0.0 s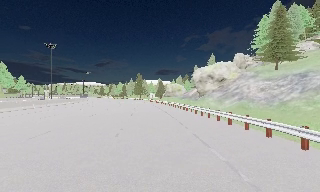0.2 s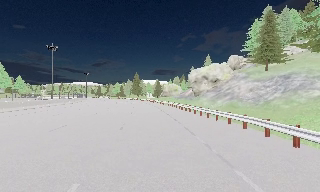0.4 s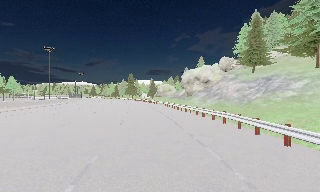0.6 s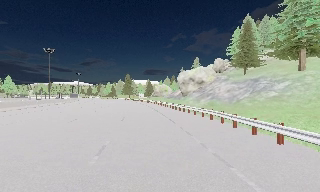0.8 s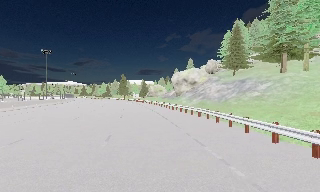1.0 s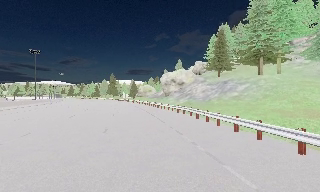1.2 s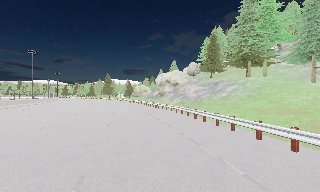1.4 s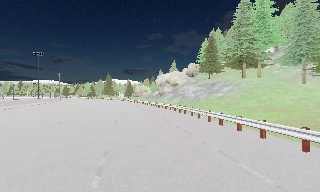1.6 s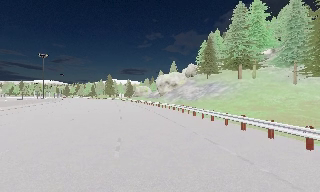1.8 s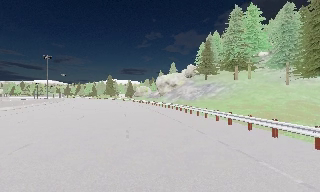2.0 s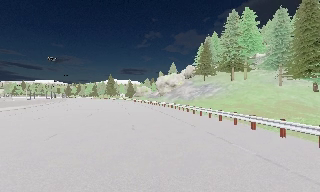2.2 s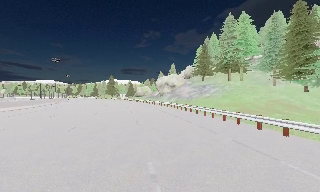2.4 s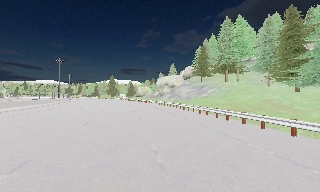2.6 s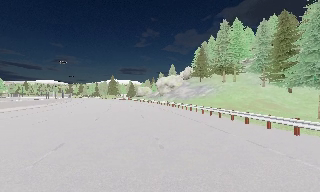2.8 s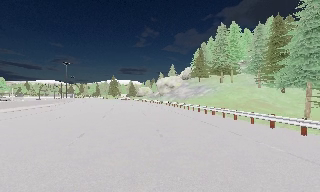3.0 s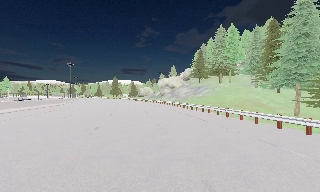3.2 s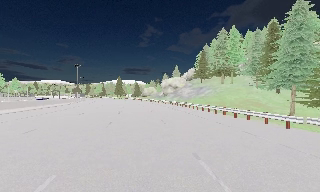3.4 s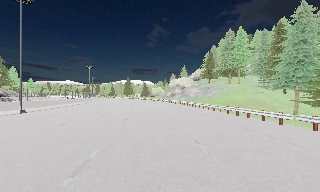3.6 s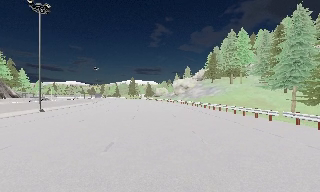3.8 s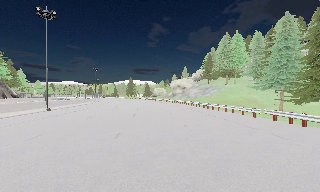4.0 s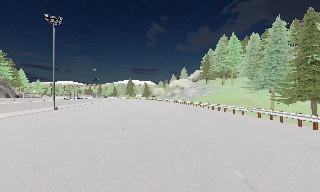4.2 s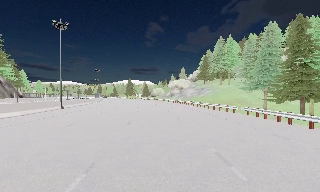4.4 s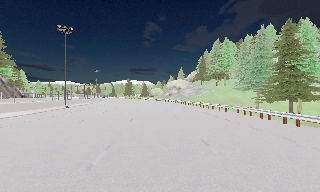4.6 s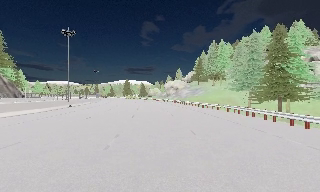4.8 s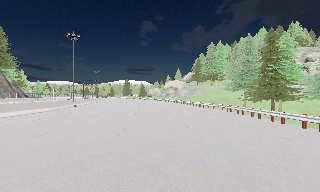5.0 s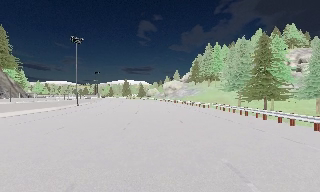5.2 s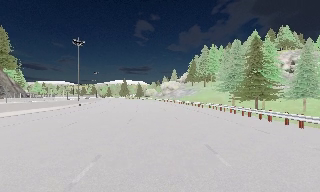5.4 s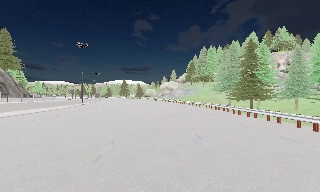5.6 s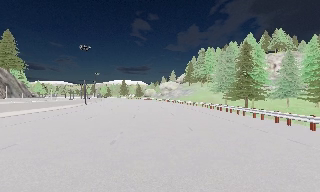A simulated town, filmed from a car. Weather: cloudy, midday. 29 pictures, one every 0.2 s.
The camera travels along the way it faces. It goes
backward.
0.0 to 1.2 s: The scene slides to the left, as the camera pans about 10 degrees to its right. It travels backward, about 9 m, so what stands in front gets smaller.
1.2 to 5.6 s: The camera travels backward, about 35 m, so what stands in front gets smaller.
The film runs backward here.
